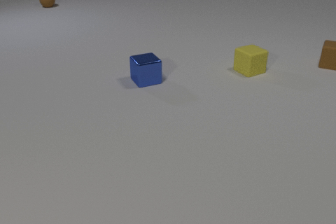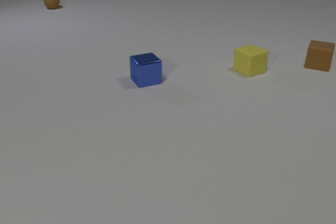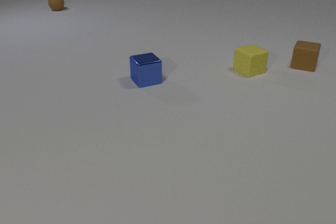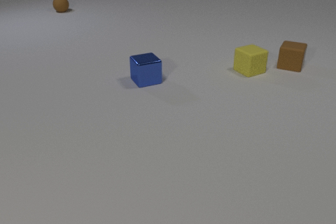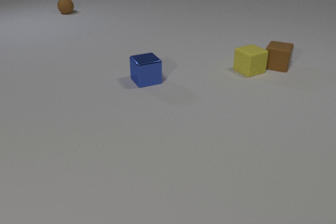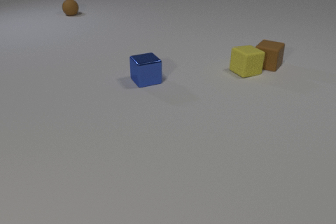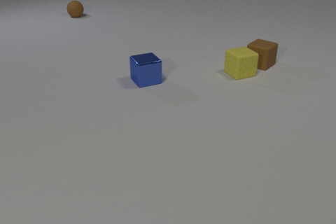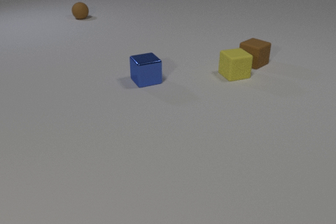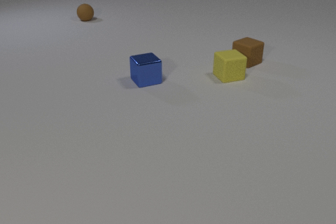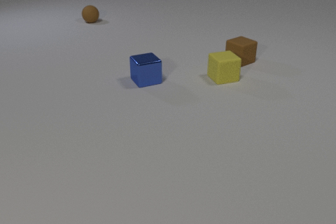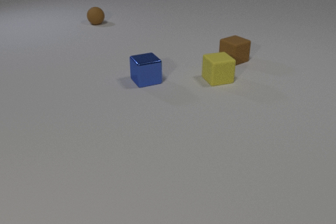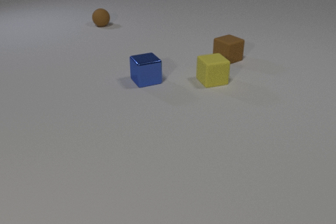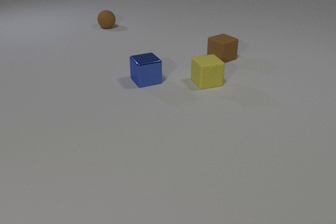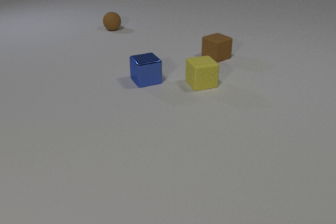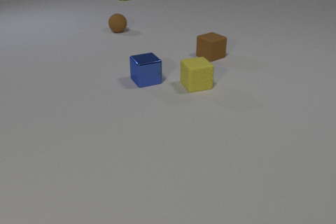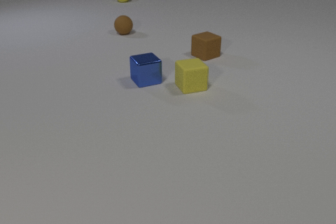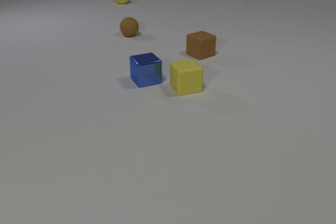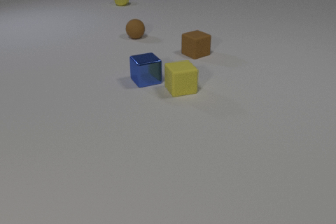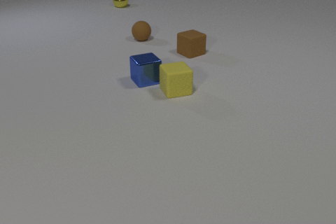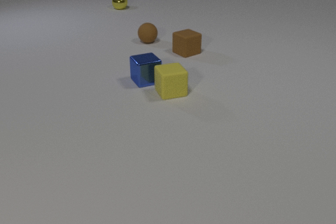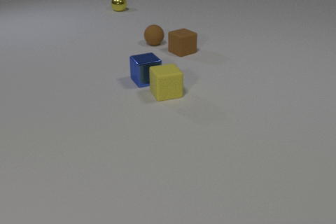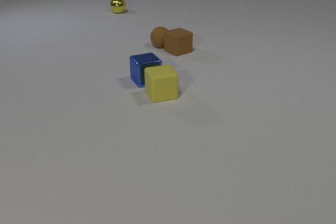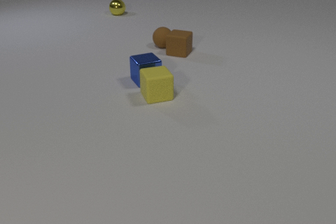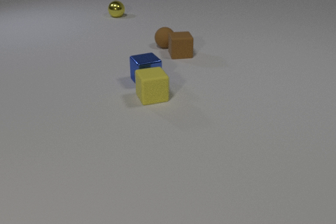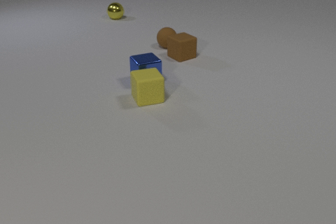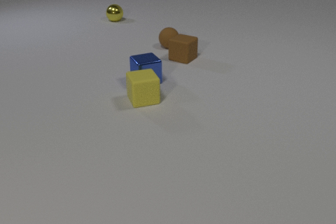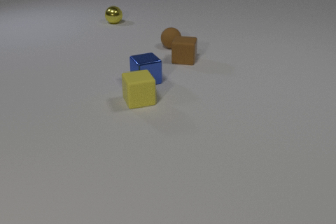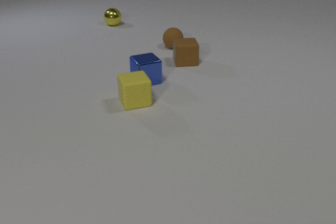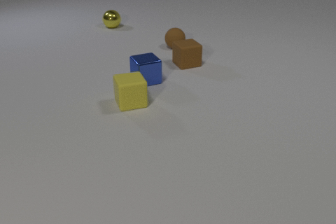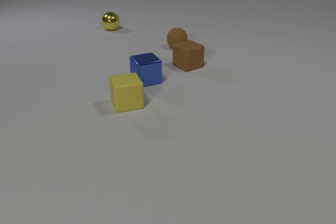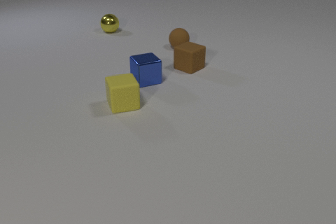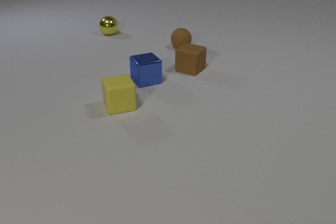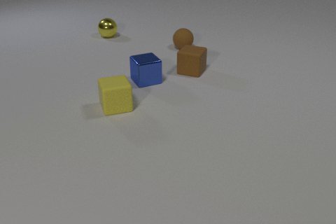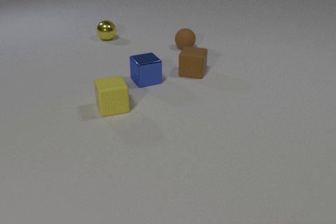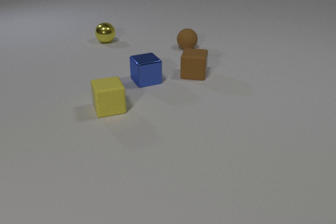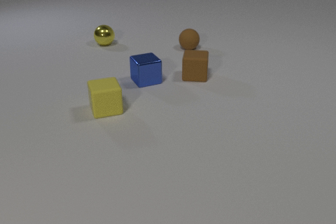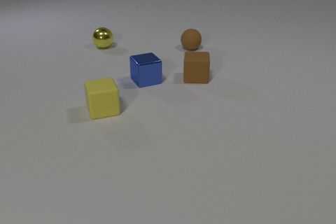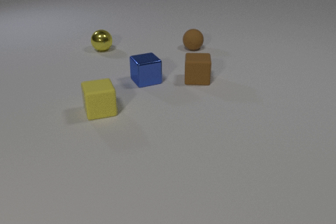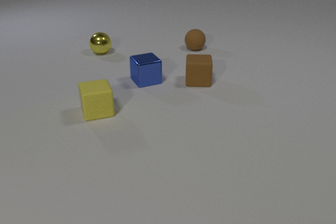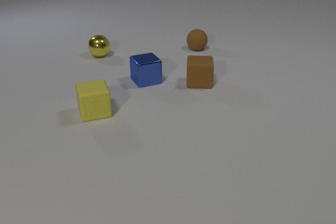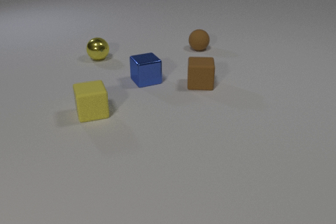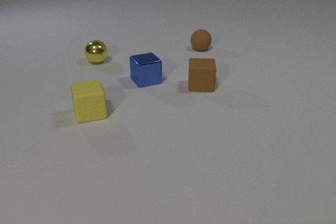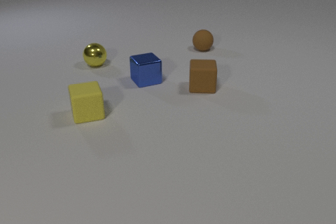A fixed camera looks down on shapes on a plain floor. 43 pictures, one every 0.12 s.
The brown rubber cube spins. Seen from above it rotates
counterclockwise.
The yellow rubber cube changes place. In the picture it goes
to the left.
0.00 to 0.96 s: The brown rubber cube slides to the left, spins so that its near face slides to the left, clockwise seen from above. The yellow rubber cube slides to the left and toward the camera. The brown rubber sphere rolls toward the camera and to the right. The brown rubber cube and the yellow rubber cube collide.
0.96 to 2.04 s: The brown rubber cube slides to the left. The yellow rubber cube slides to the left and toward the camera. The brown rubber sphere rolls toward the camera and to the right. The yellow metal sphere comes in at the top edge, rolls toward the camera.
2.04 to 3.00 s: The brown rubber cube slides toward the camera and to the left, spins counterclockwise seen from above by about 105 degrees, its near face sliding to the right. The yellow rubber cube slides to the left and toward the camera. The brown rubber sphere rolls to the right and toward the camera. The yellow metal sphere rolls toward the camera. The brown rubber cube and the brown rubber sphere collide.
3.00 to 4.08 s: The brown rubber cube slides toward the camera, spins counterclockwise seen from above by about 105 degrees, its near face sliding to the right. The yellow rubber cube slides to the left and toward the camera. The brown rubber sphere rolls to the right. The yellow metal sphere rolls toward the camera.
4.08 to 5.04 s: The brown rubber cube slides toward the camera. The yellow rubber cube slides to the left. The brown rubber sphere rolls to the right. The yellow metal sphere rolls toward the camera.
How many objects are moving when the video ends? 4.
What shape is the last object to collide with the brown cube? sphere.
How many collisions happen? 2.
